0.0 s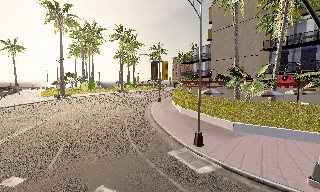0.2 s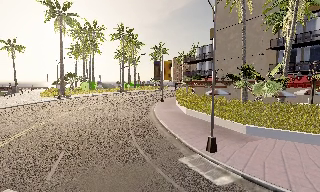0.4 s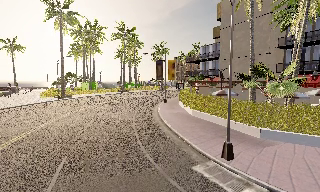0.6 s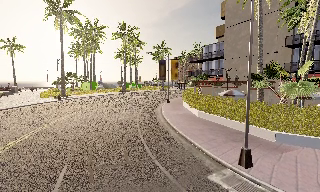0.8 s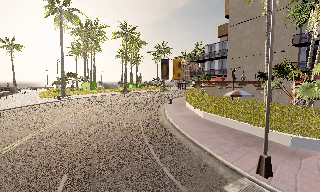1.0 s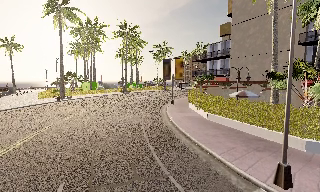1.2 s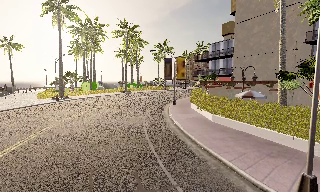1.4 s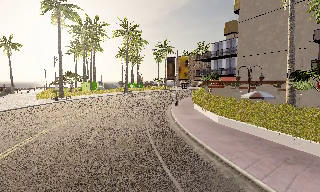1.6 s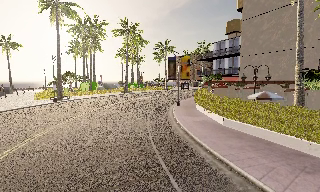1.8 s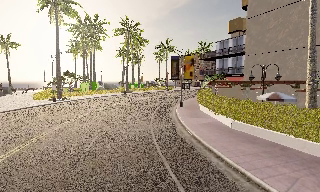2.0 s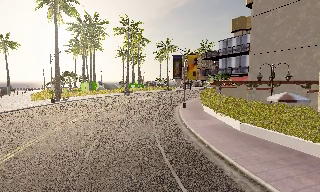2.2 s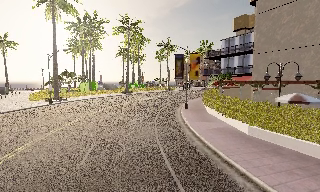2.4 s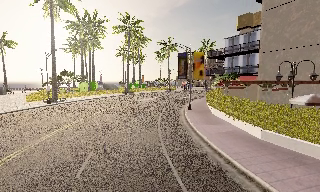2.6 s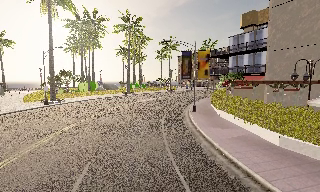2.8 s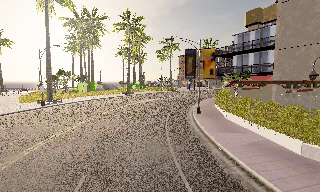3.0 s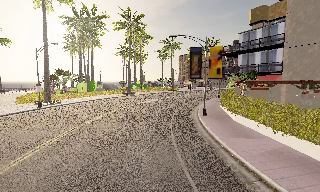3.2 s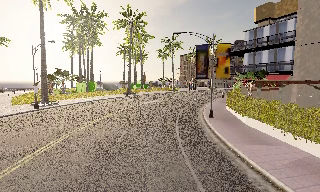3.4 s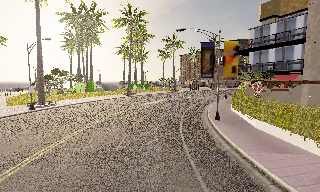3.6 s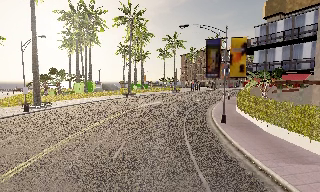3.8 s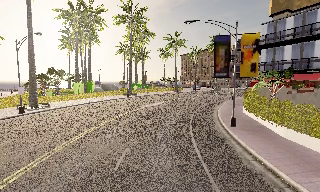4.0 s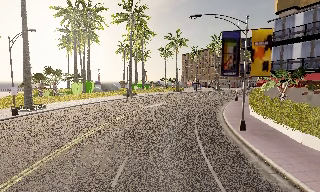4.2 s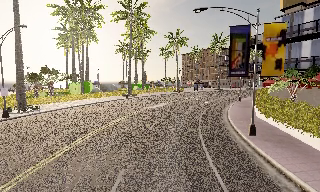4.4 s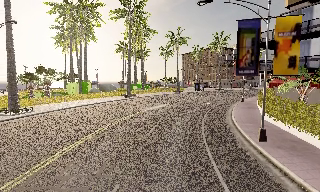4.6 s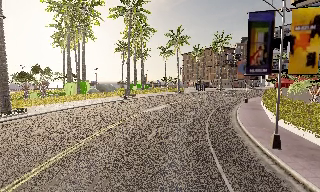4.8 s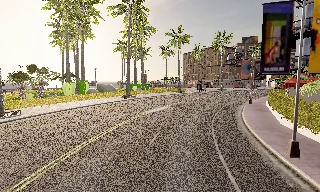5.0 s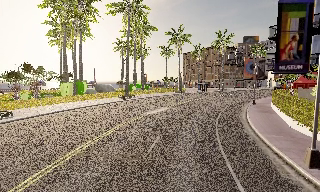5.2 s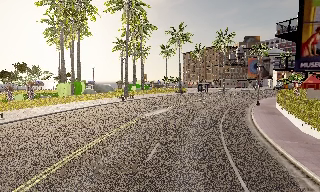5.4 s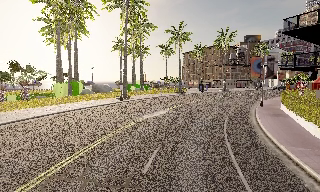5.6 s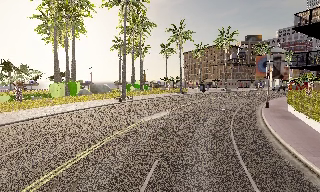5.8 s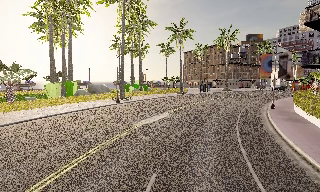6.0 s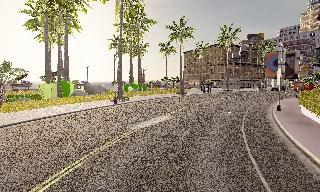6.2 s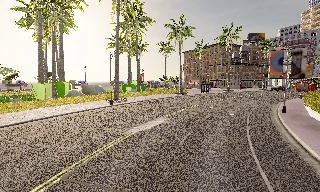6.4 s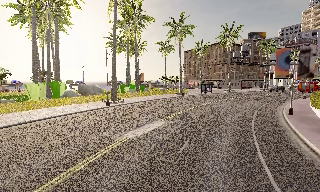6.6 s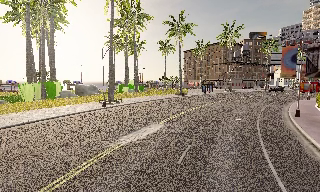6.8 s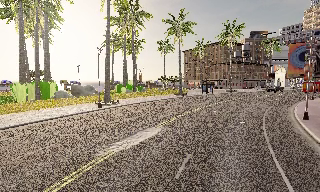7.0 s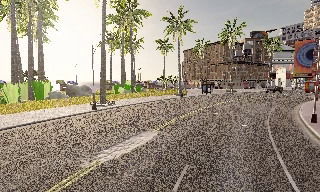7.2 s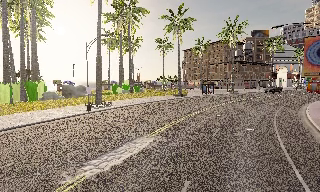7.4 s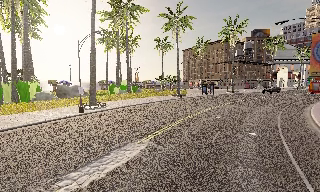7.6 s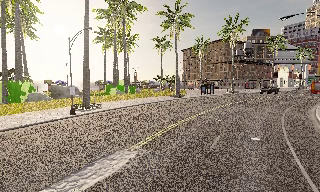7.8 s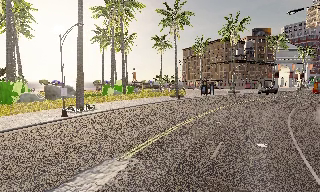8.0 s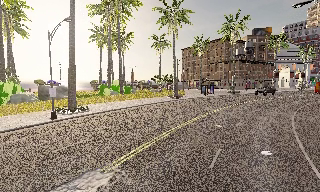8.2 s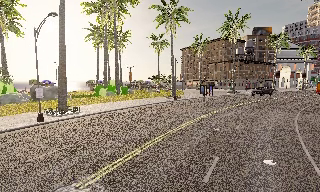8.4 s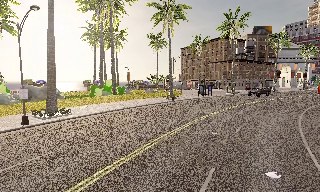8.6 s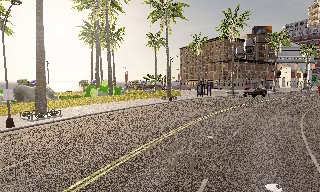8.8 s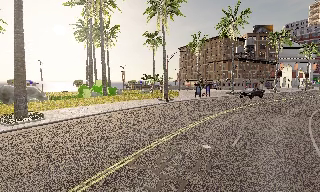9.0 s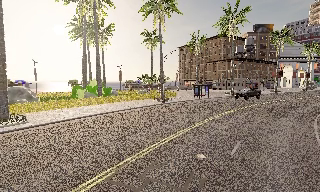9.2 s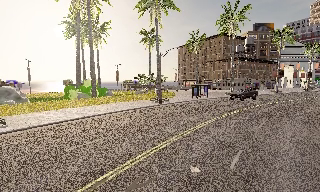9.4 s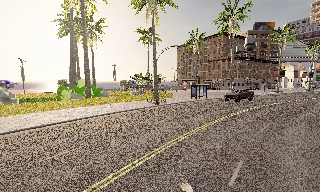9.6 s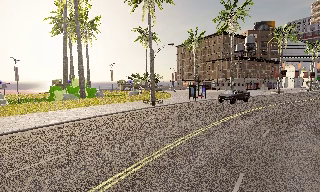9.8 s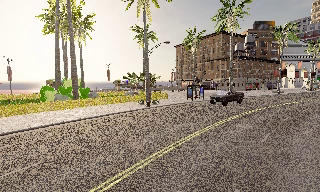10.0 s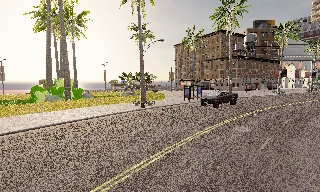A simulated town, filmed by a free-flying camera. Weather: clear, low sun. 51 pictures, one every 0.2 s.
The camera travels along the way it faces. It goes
forward.
0.0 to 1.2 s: The camera travels forward and to its left, about 4.5 m, so what stands in front looms larger.
1.2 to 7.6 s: The camera travels forward, about 30 m, so what stands in front looms larger.
7.6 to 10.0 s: The camera travels forward and to its right, about 13 m, so what stands in front looms larger.
The film runs forward here.
